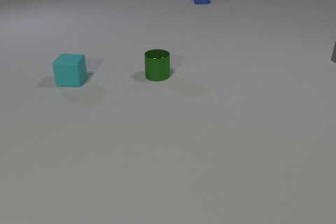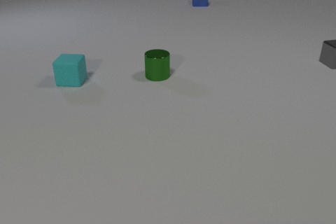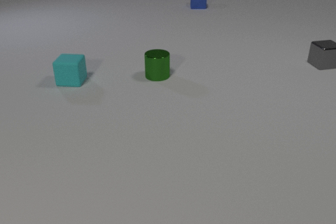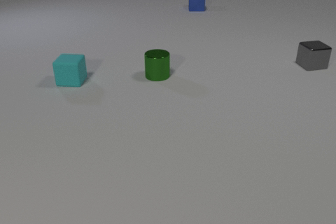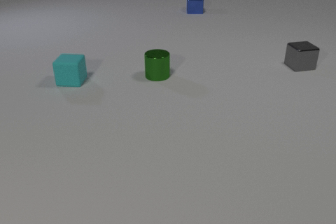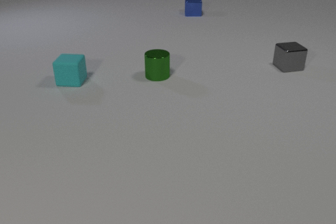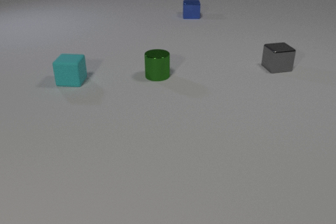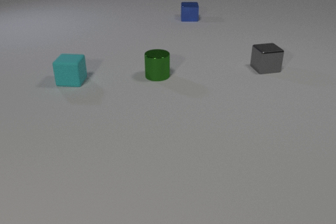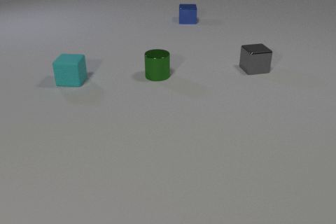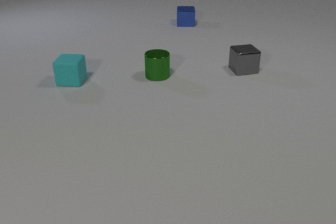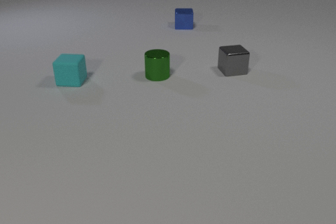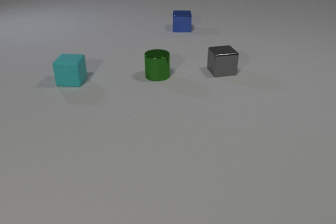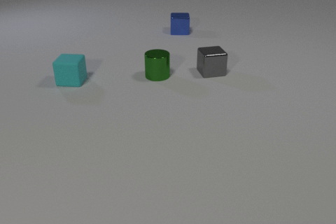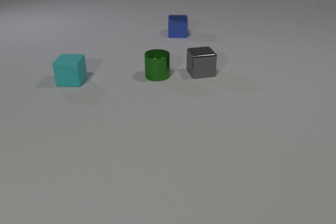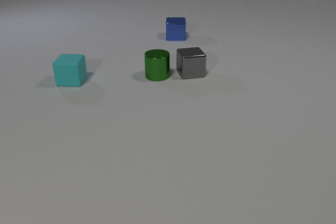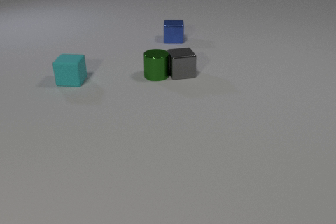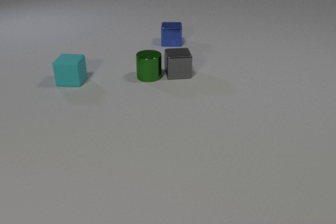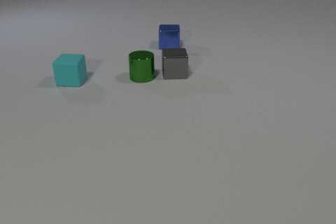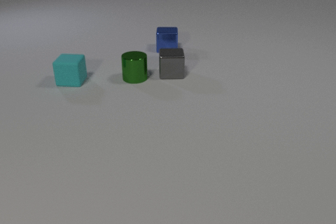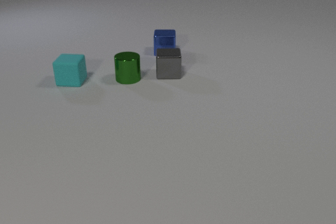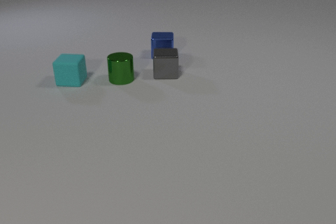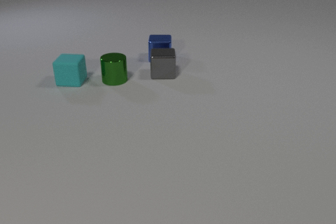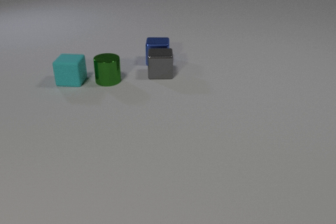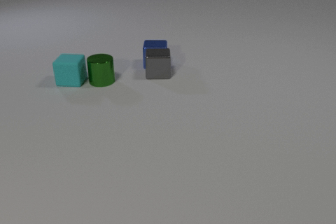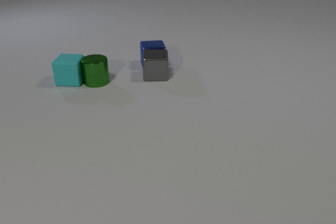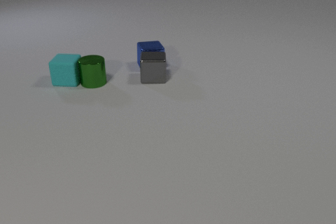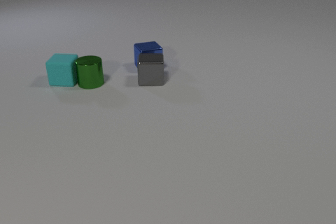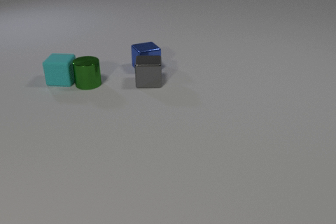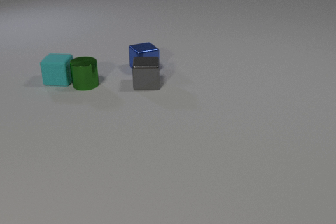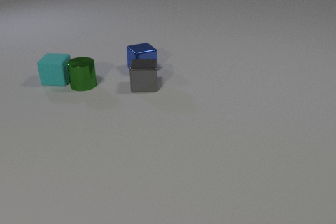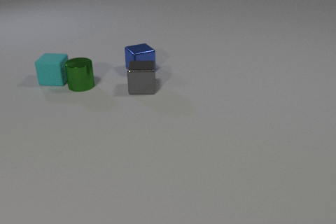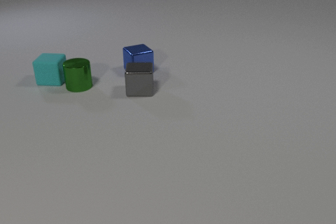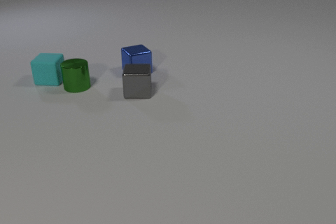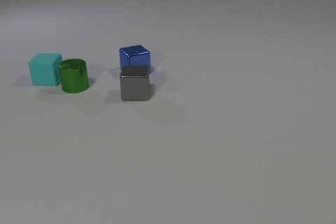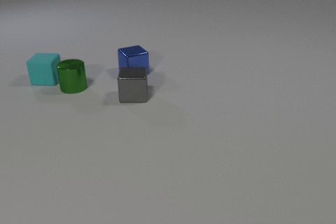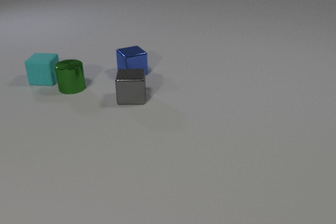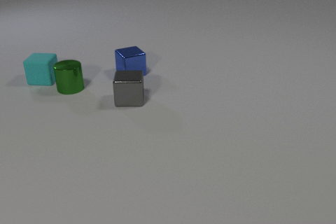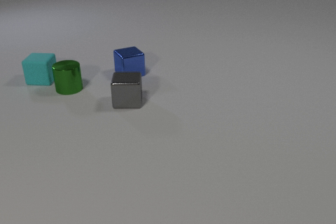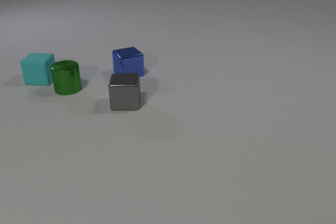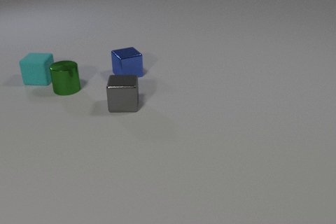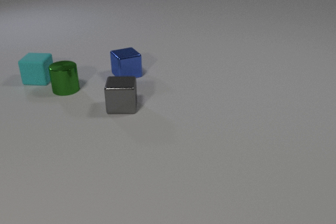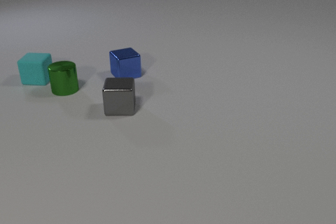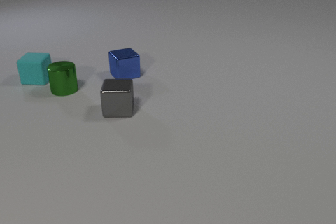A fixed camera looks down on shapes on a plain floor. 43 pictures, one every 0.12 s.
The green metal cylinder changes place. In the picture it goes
to the left.
The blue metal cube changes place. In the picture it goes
toward the camera.
0.00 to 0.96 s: The gray metal cube slides to the left and toward the camera. The blue metal cube slides toward the camera.
0.96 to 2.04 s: The gray metal cube slides to the left. The green metal cylinder slides to the left. The blue metal cube slides toward the camera. The gray metal cube and the green metal cylinder collide.
2.04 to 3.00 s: The gray metal cube slides to the left and toward the camera. The green metal cylinder slides to the left. The blue metal cube slides toward the camera. The gray metal cube and the blue metal cube collide. The green metal cylinder and the cyan rubber cube collide.
3.00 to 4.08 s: The gray metal cube slides toward the camera and to the left. The green metal cylinder slides to the left. The blue metal cube slides to the left and toward the camera. The cyan rubber cube slides to the left.
4.08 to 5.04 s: The gray metal cube slides toward the camera and to the left. The green metal cylinder slides to the left. The blue metal cube slides to the left and toward the camera. The cyan rubber cube slides to the left.
How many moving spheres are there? 0.
How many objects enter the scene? 0.
How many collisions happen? 3.
